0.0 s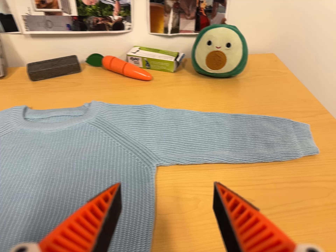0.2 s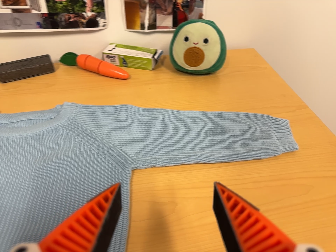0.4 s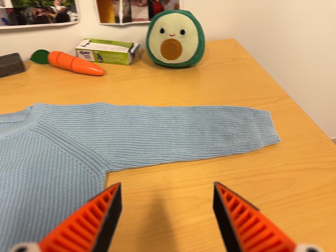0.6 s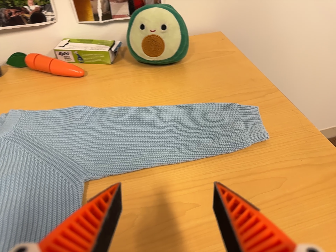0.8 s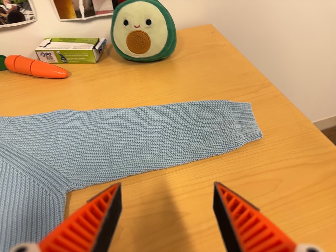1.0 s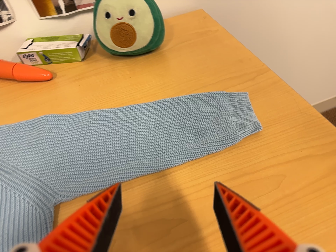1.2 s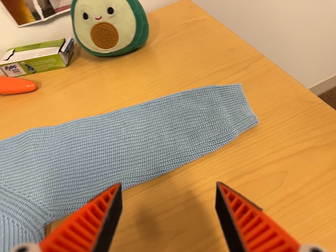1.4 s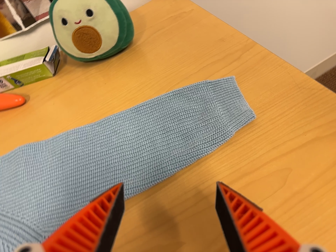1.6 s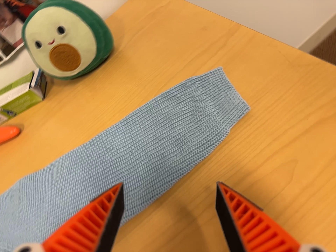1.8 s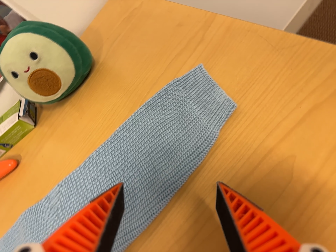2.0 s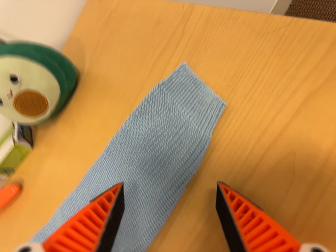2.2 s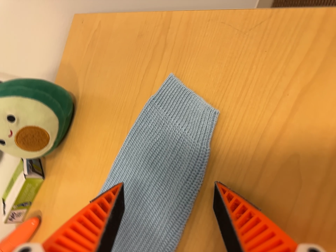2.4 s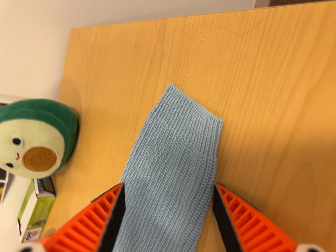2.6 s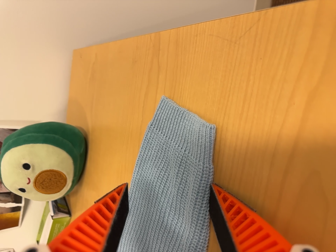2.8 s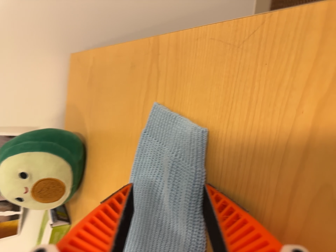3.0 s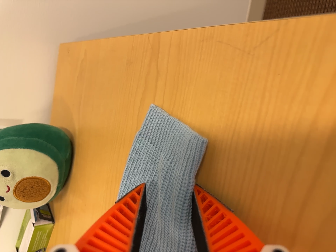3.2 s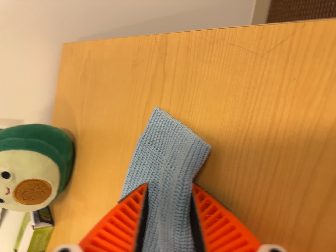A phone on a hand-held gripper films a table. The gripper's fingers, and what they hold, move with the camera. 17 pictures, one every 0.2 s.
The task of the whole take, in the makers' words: right arm across.
0.0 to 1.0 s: The camera travels forward and to its right, about 16 cm, so what stands in front looms larger. It rolls about its line of sight by about 15 degrees, and the scene rotates counterclockwise.
1.0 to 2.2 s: The camera pans to its left by about 15 degrees. It travels to its right, toward the top of its view and forward, about 20 cm. Its aim tips toward the bottom of its view by about 10 degrees. It rolls about its line of sight by about 50 degrees, and the scene rotates counterclockwise.
2.2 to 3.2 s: The camera travels forward, about 6 cm, so what stands in front looms larger.
The film runs forward here.
